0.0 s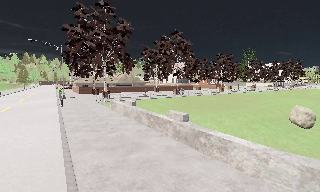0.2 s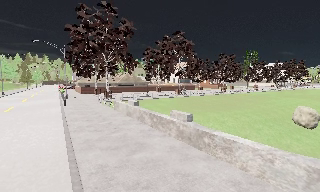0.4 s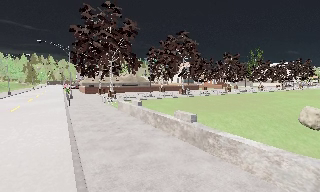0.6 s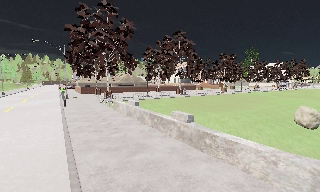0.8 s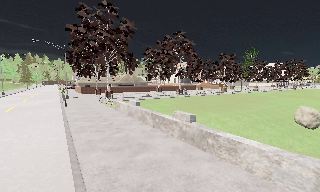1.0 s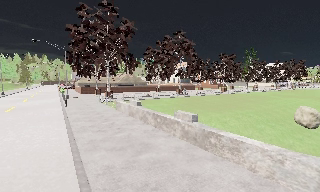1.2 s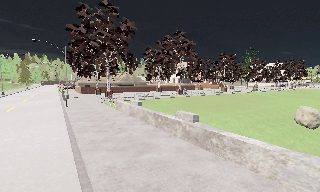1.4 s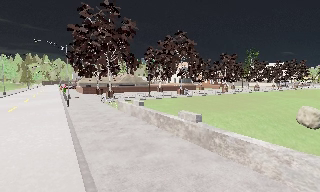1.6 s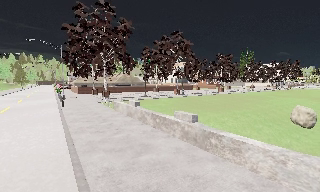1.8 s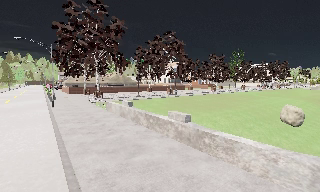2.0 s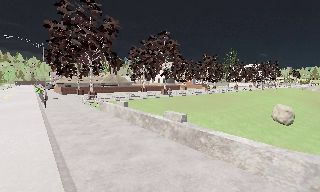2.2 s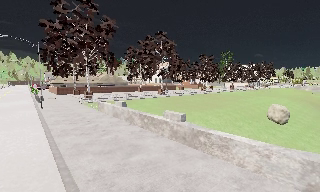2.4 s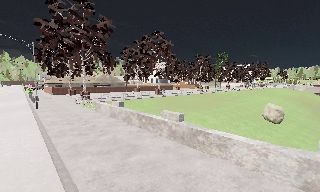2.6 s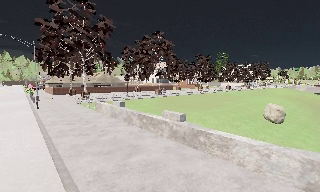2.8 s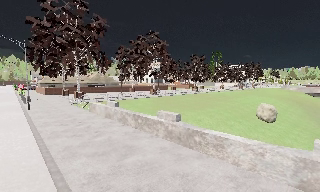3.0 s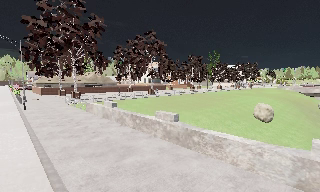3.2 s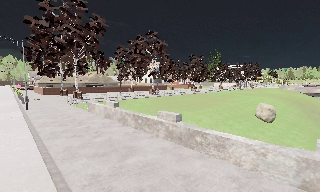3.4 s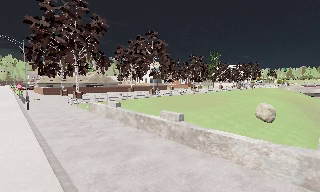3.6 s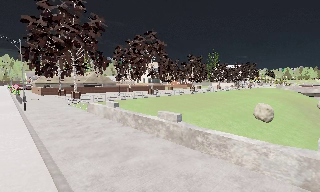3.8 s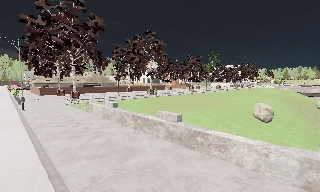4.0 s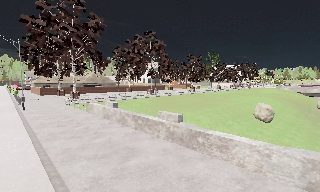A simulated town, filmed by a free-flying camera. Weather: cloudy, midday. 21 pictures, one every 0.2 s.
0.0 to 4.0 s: The camera pans to its right, which is clockwise from overhead, by about 10 degrees. It travels to its left, about 1 m.
The film runs forward here.
